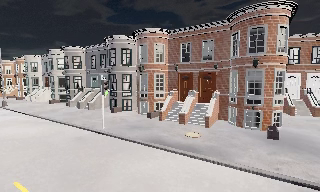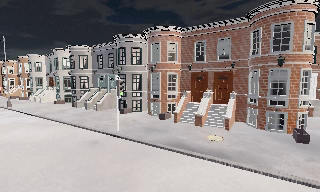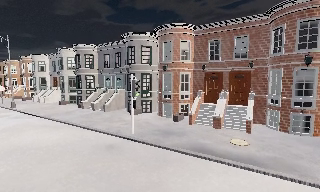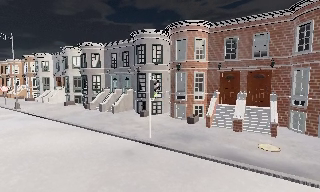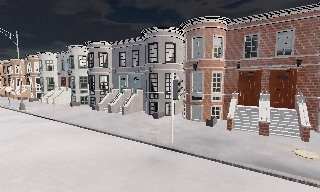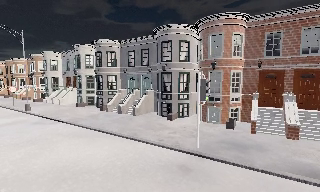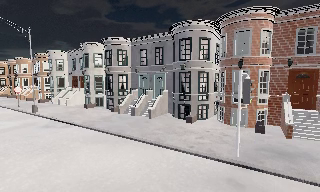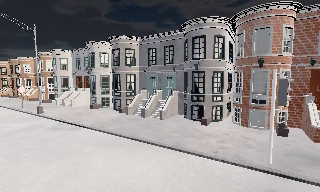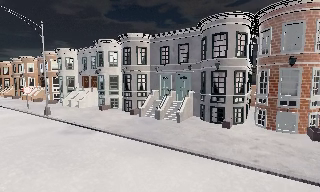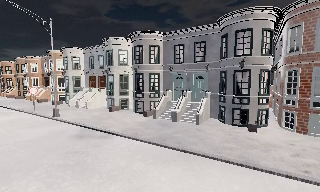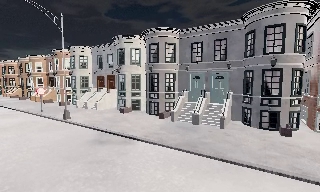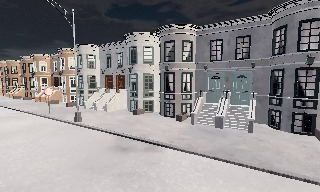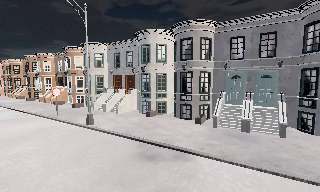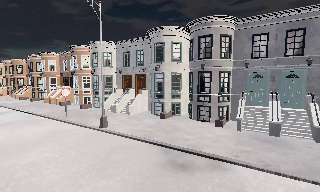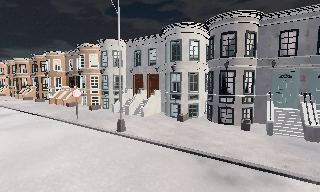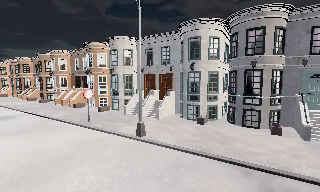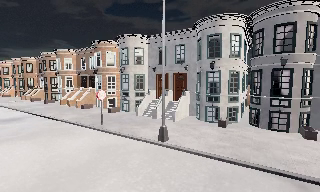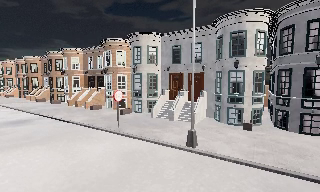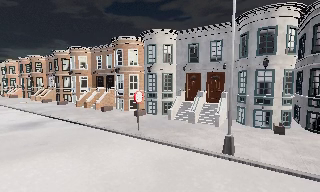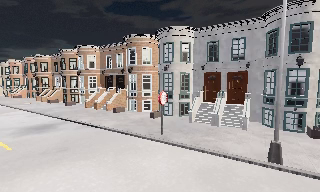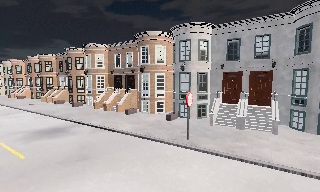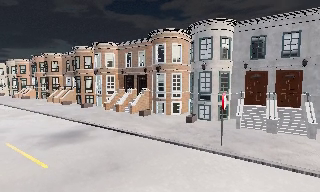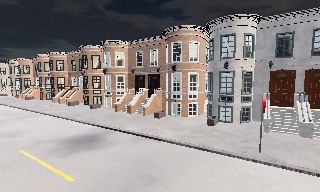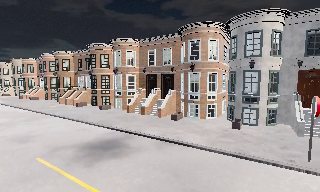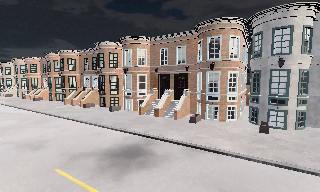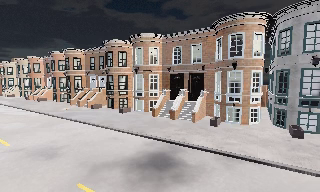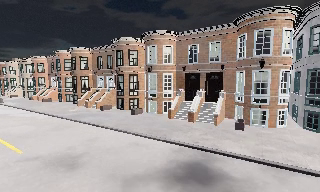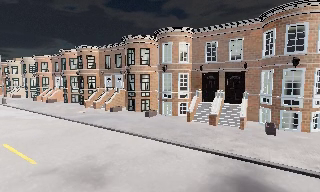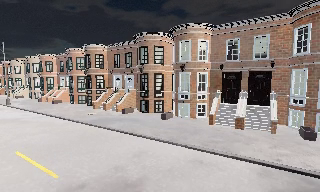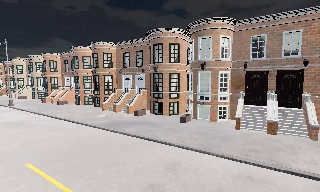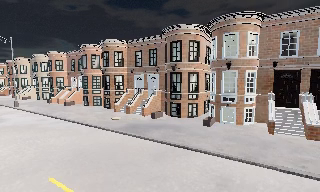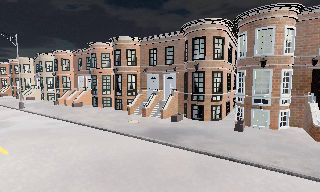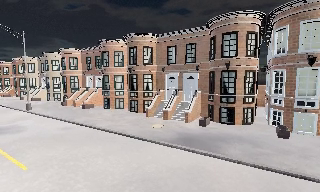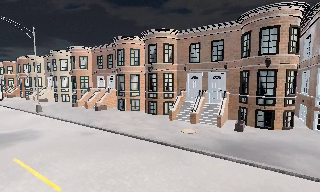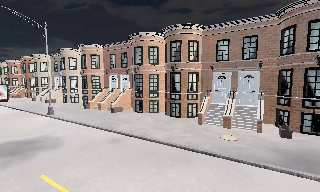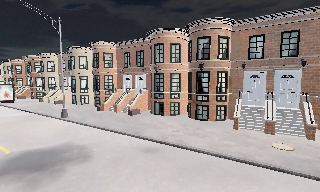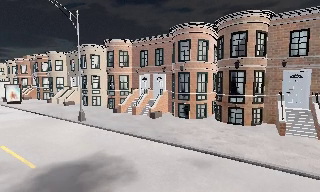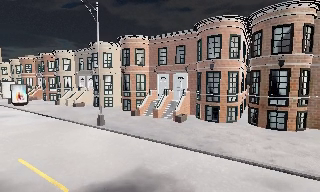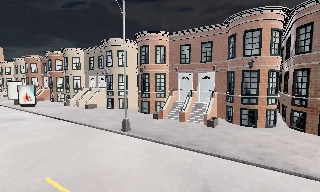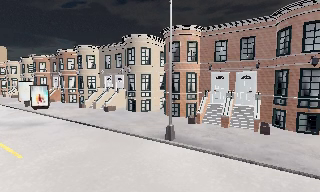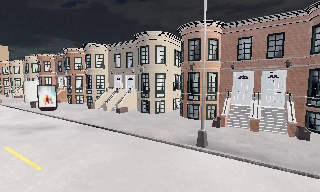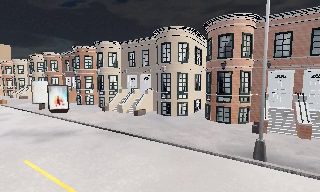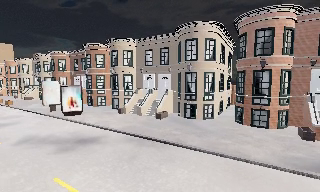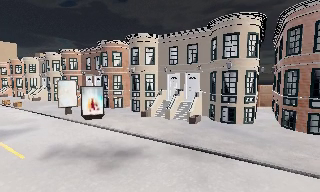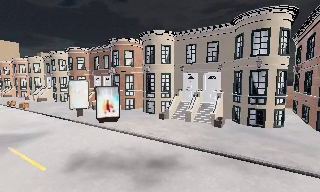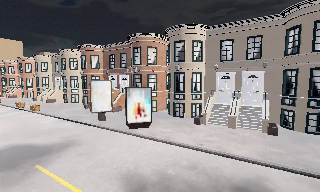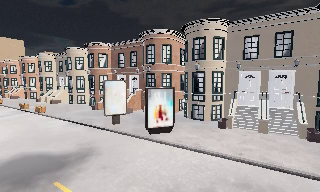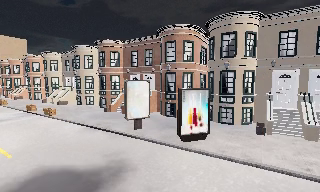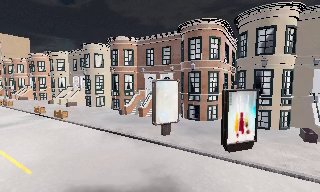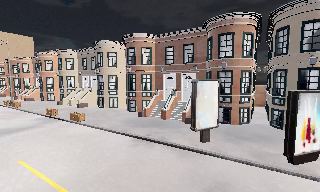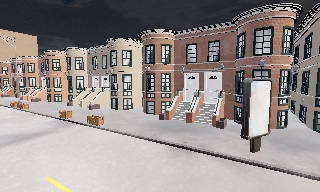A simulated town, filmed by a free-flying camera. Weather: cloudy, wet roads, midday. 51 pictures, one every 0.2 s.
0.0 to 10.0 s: The camera travels to its left and forward, about 80 m, so close, fixed things drift to the right. It gains speed.
The film runs backward here.
